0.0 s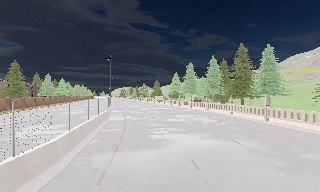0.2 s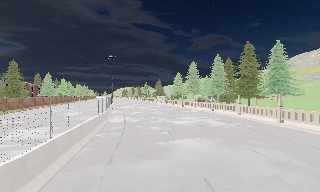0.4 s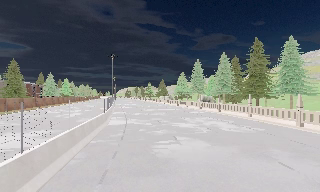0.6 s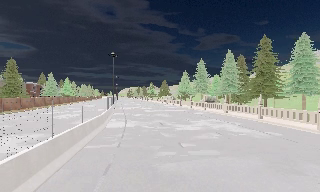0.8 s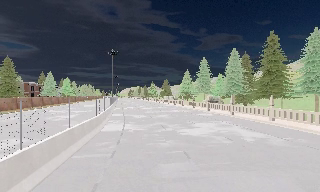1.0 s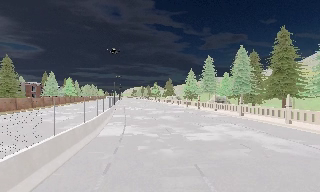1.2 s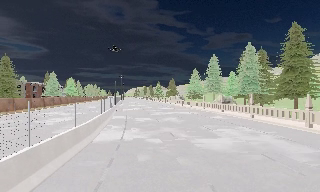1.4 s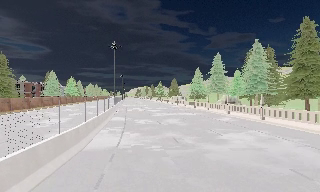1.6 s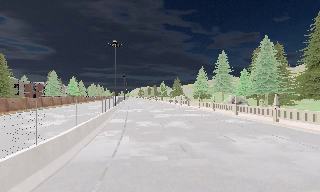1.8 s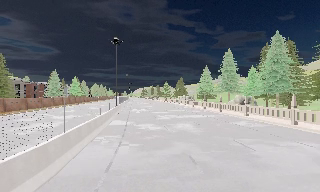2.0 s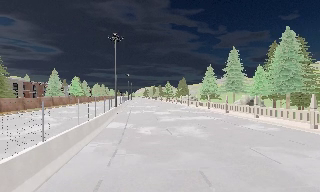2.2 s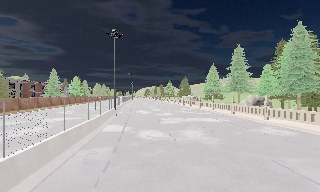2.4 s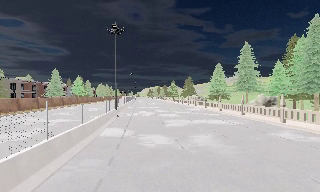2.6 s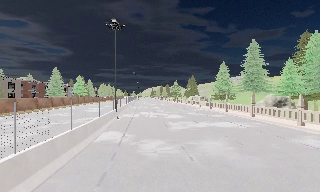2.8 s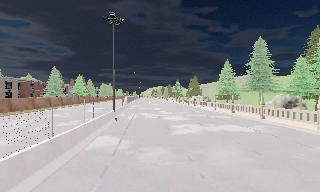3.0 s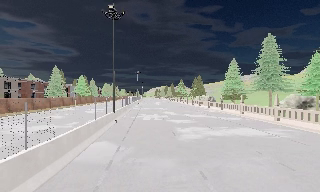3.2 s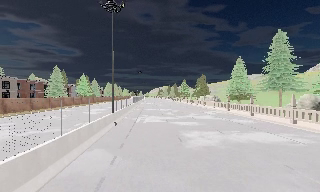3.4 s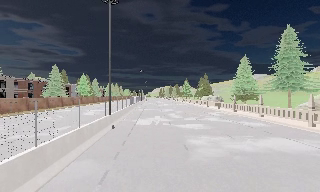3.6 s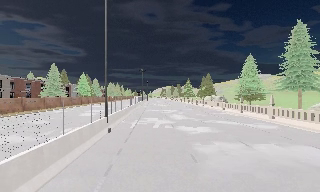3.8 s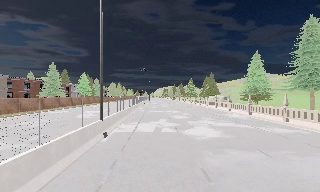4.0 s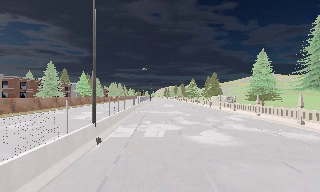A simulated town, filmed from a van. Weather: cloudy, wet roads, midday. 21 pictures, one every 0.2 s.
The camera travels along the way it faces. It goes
forward.
0.0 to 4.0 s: The scene slides to the right, as the camera pans about 15 degrees to its left. It travels forward, about 30 m, so what stands in front looms larger.
The film runs forward here.
